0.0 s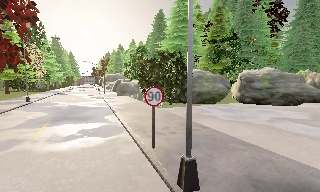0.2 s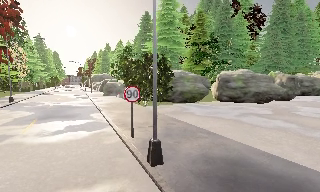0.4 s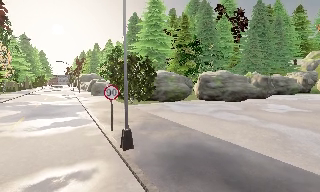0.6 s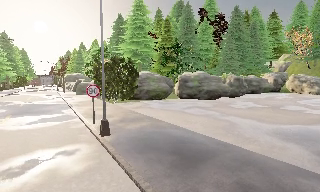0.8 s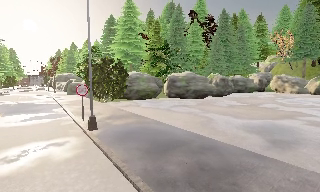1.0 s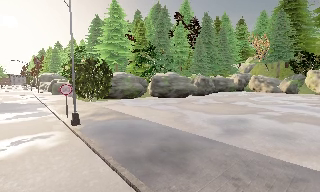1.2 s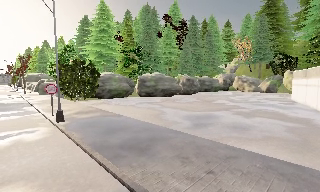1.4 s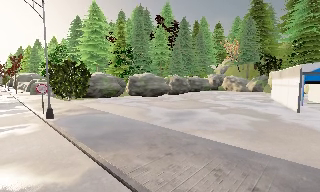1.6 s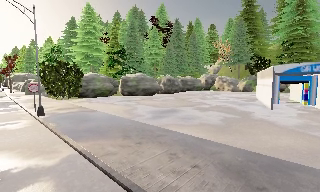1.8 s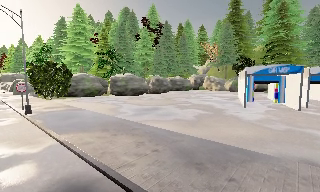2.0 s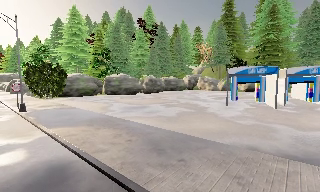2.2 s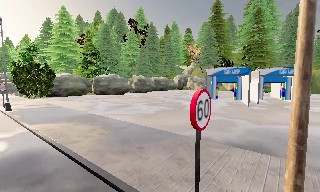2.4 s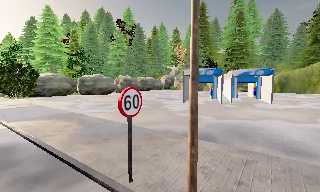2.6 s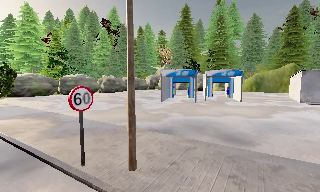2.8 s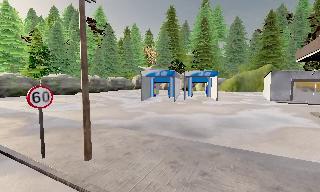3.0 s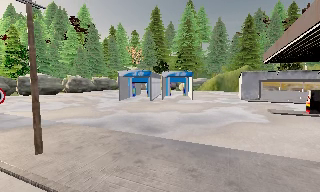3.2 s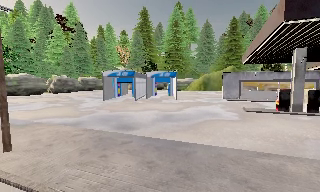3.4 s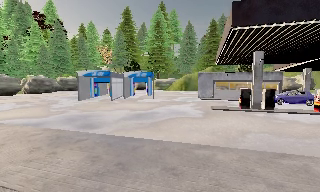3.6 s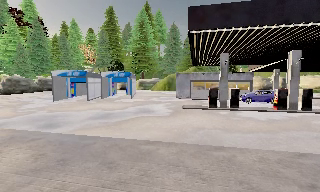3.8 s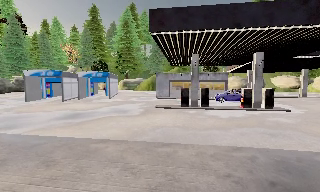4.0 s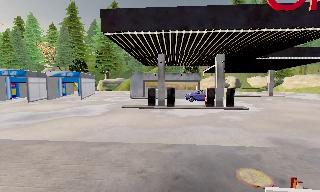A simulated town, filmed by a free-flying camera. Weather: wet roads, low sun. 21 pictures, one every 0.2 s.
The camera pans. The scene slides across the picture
to the left.
The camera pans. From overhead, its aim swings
clockwise.
0.0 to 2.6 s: The camera pans to its right, which is clockwise from overhead, by about 35 degrees. It travels backward and to its right, about 18 m.
2.6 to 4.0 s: The camera swings to its right by about 25 degrees, and the scene slides to the left. It travels to its right, about 10 m, so close, fixed things drift to the left.
The film runs backward here.
